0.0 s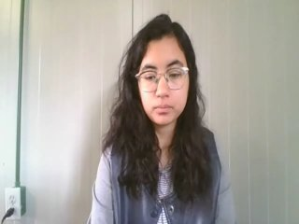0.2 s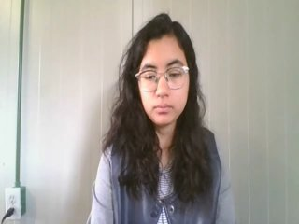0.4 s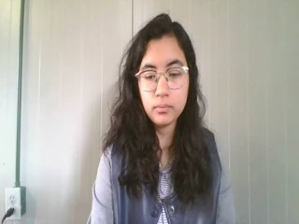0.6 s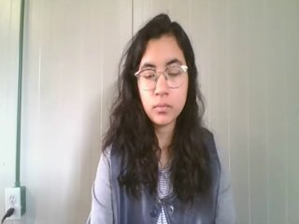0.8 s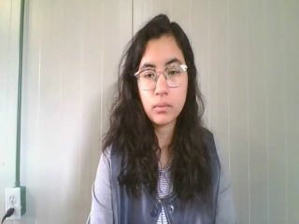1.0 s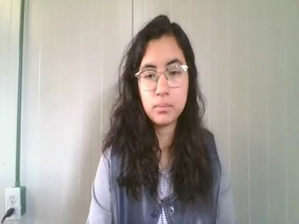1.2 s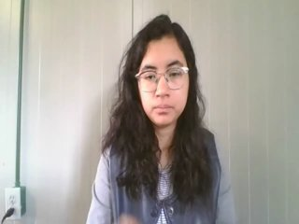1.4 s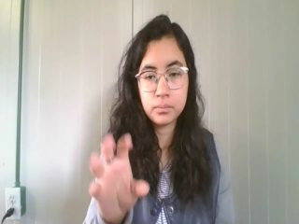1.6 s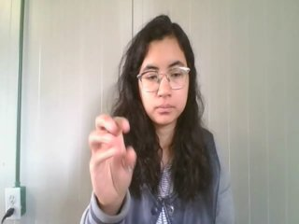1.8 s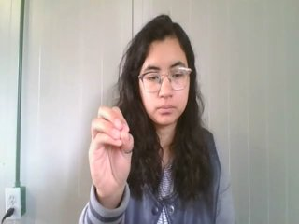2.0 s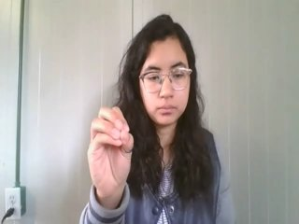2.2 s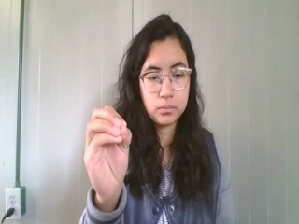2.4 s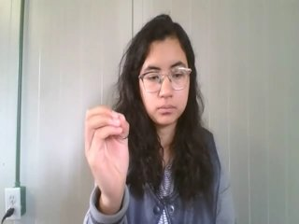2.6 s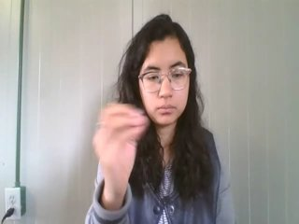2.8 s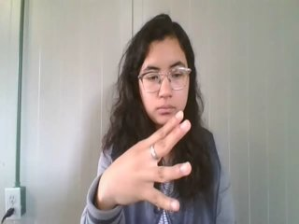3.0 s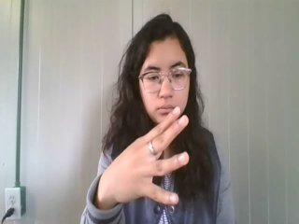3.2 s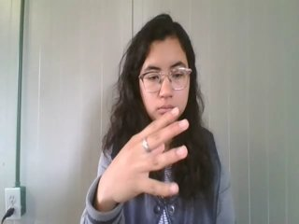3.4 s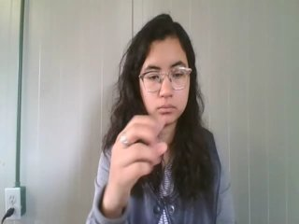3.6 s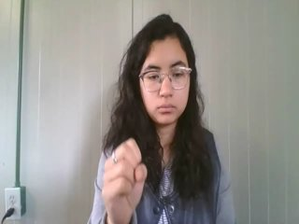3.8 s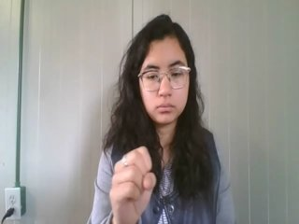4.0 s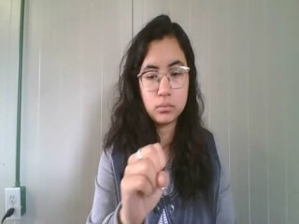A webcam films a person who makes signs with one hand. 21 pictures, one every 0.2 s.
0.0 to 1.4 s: Non-gesture.
1.5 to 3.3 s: On the screen the hand sweeps to the right. The name of the sign: Throw left.
3.4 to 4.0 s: Non-gesture.
